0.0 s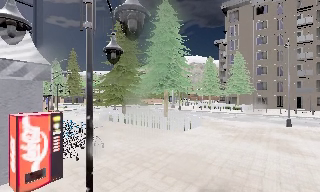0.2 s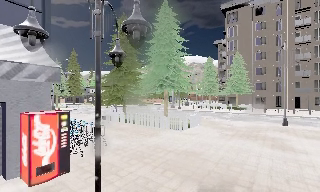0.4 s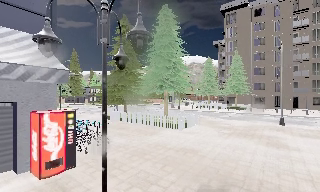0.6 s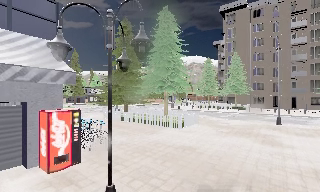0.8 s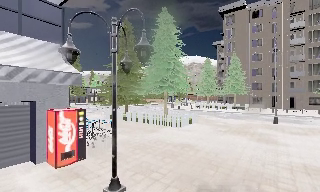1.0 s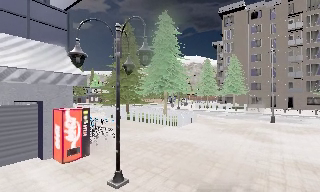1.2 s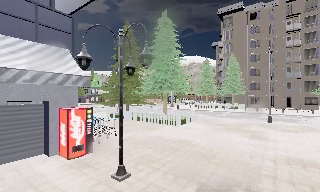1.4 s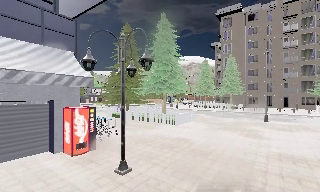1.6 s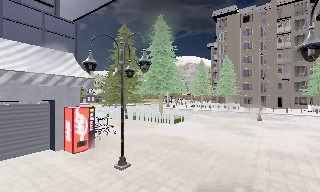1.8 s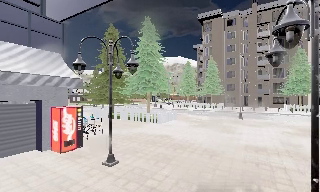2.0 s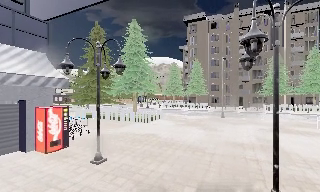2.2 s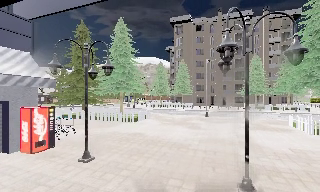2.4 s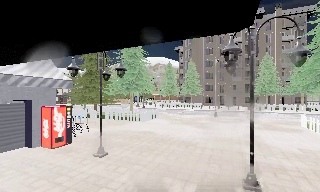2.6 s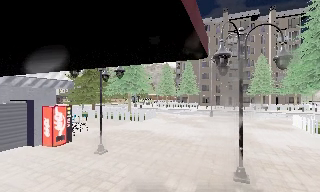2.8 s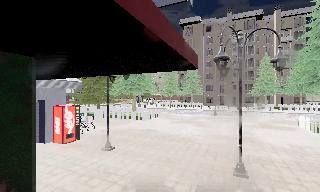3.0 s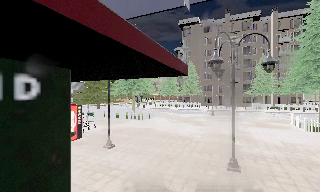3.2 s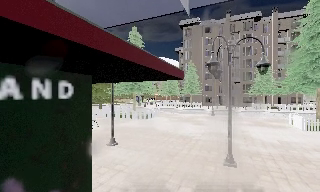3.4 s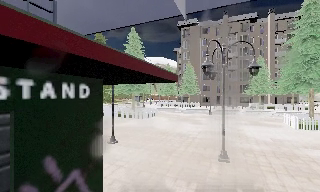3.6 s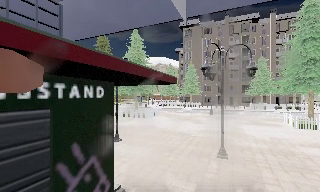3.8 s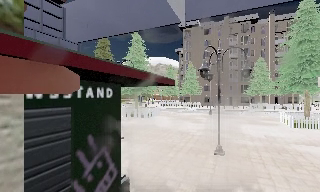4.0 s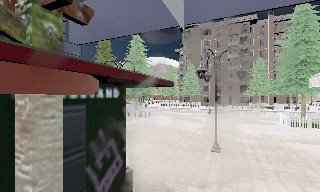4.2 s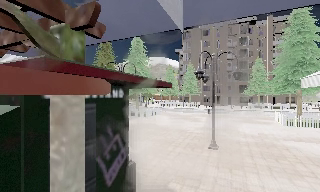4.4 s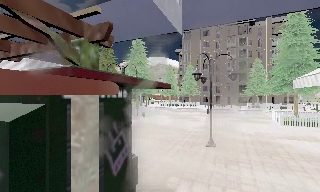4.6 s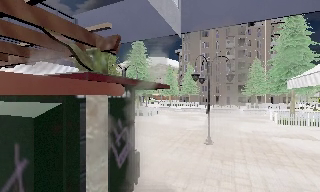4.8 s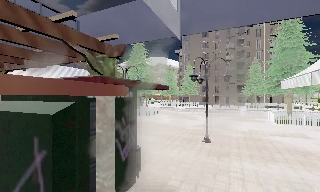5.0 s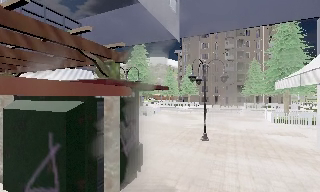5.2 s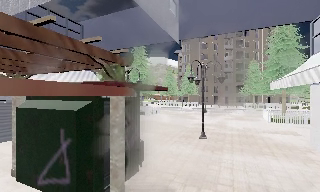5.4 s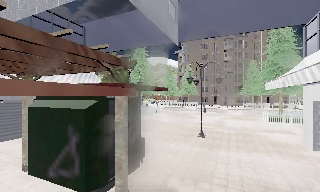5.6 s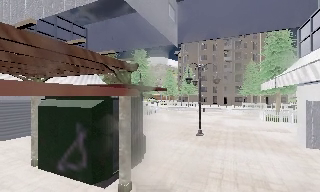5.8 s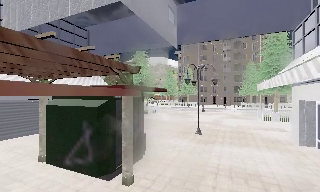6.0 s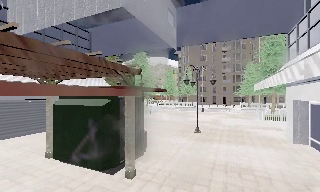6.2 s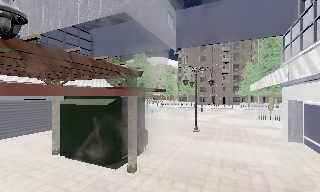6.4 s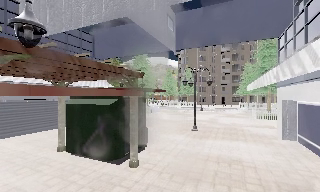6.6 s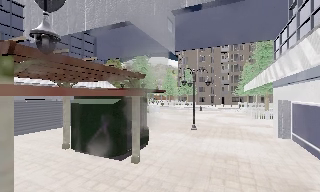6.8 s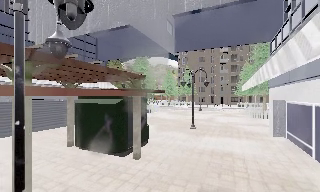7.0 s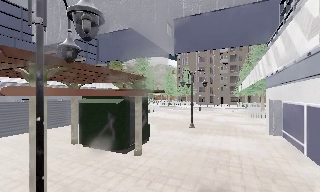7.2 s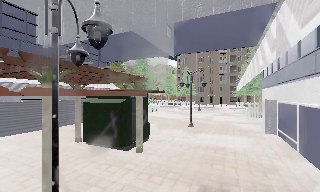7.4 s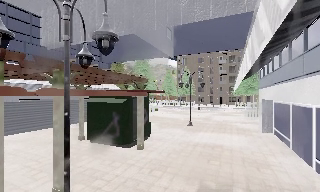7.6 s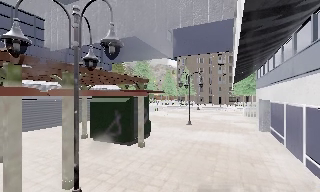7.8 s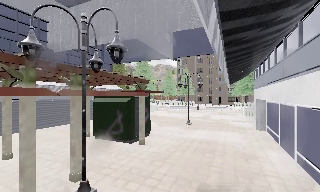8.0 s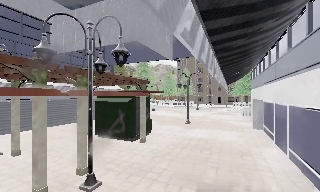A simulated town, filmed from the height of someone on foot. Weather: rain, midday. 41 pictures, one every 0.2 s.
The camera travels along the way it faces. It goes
backward.
0.0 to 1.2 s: The camera travels backward, about 2.5 m, so what stands in front gets smaller.
1.2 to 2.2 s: The camera swings to its right by about 15 degrees, and the scene slides to the left. It travels backward, about 2 m, so what stands in front gets smaller.
2.2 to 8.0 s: The camera travels backward, about 11 m, so what stands in front gets smaller.
The film runs backward here.
